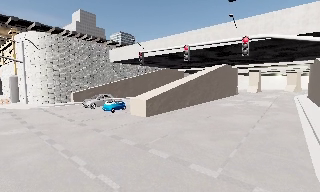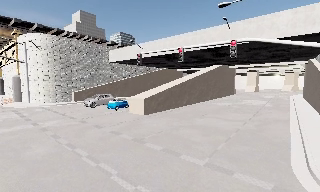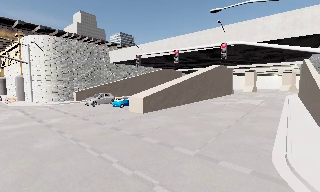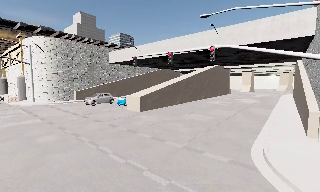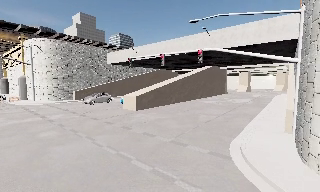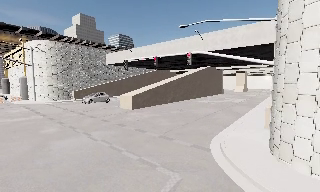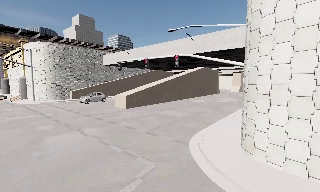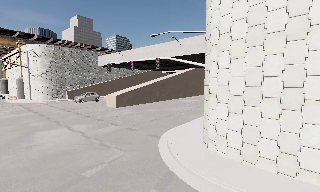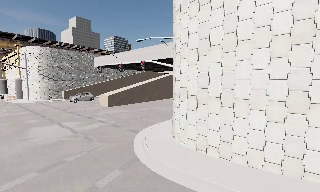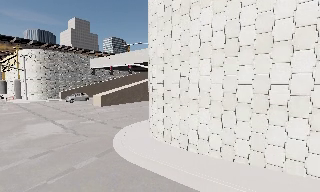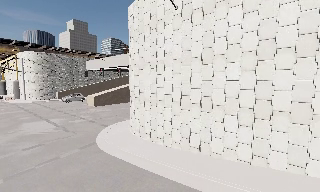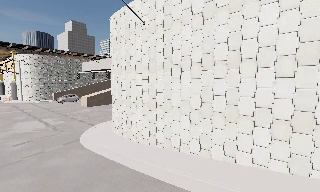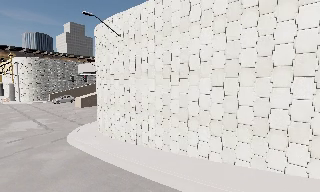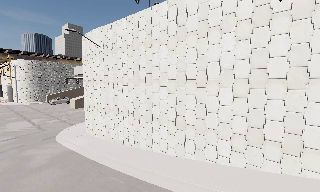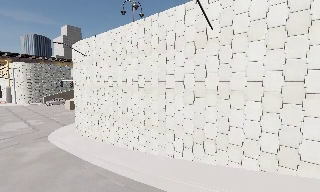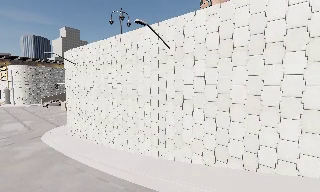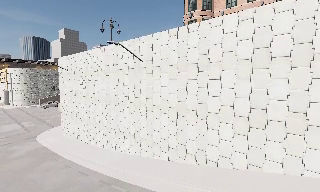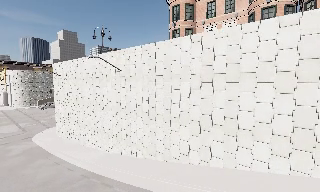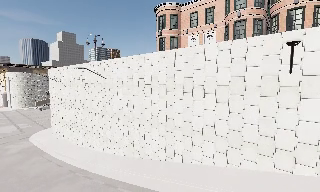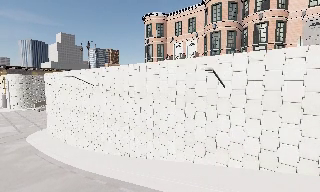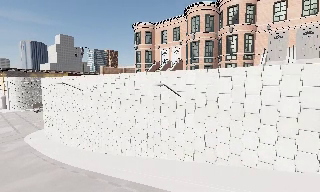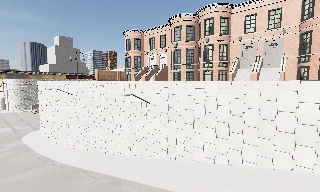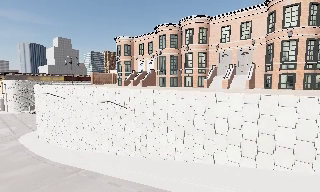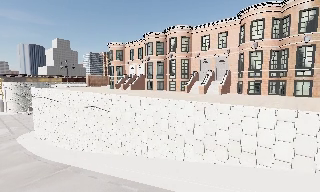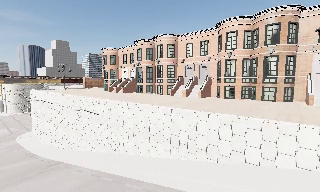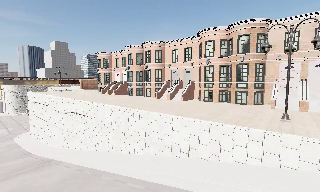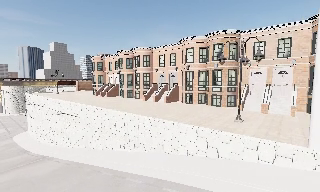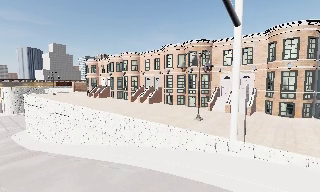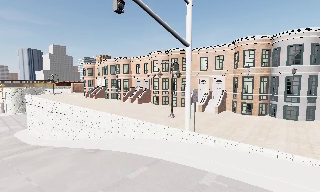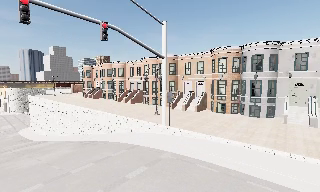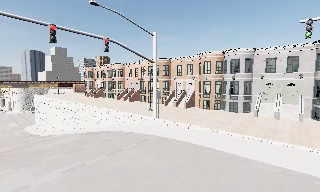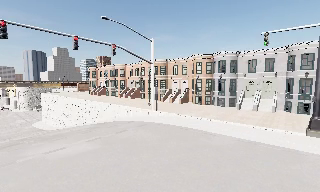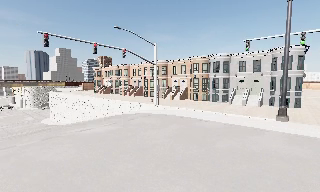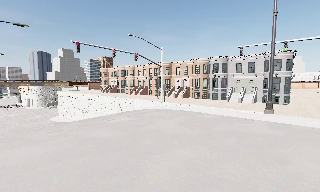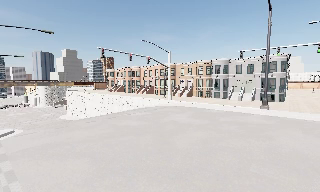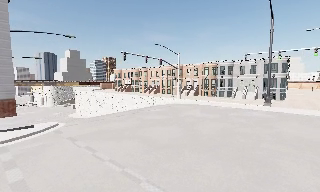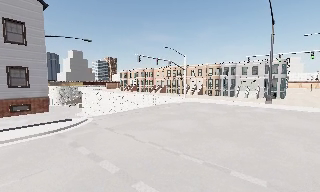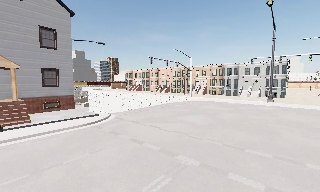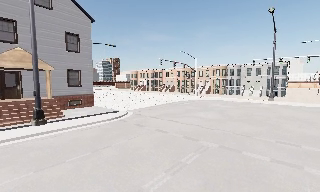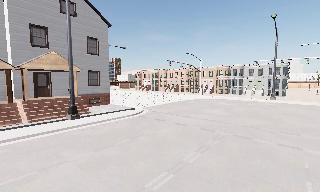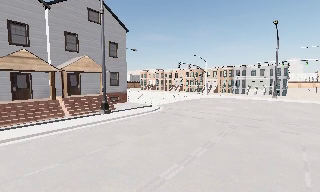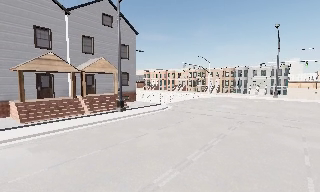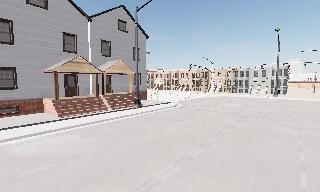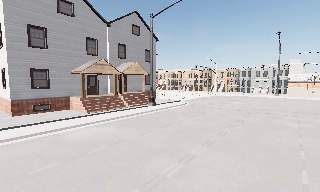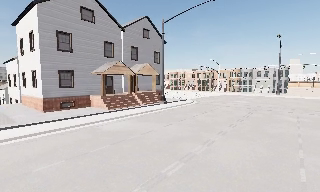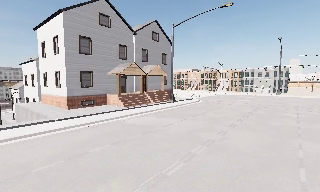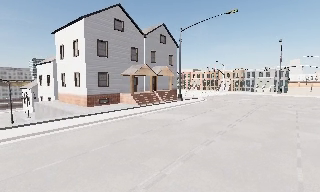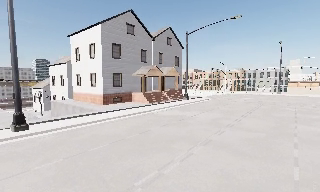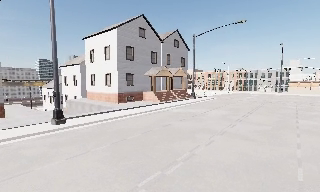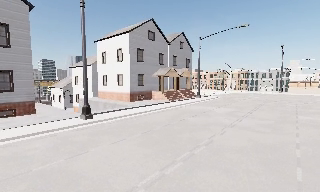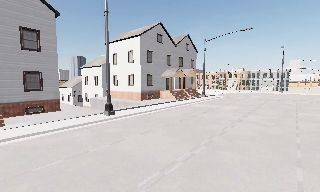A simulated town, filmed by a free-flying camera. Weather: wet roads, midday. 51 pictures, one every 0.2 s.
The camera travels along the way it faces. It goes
backward.
0.0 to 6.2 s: The camera travels backward and to its right, about 60 m, so what stands in front gets smaller. It gains speed.
6.2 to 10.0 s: The camera travels backward and to its left, about 40 m, so what stands in front gets smaller.
The film runs backward here.
